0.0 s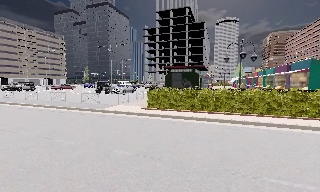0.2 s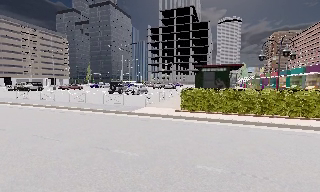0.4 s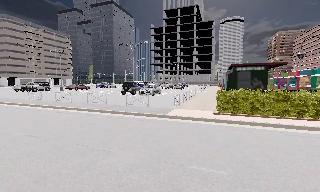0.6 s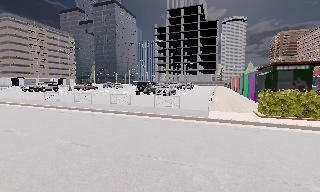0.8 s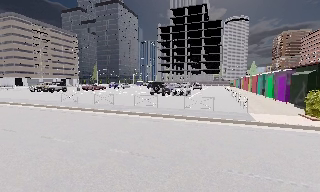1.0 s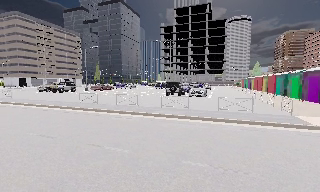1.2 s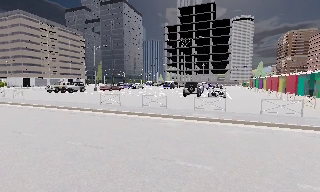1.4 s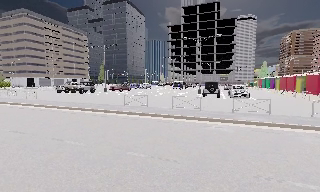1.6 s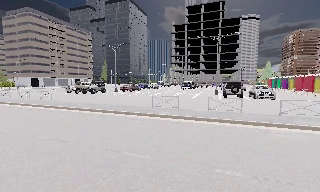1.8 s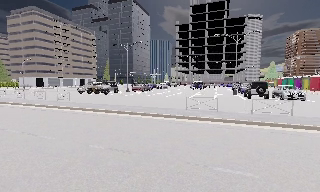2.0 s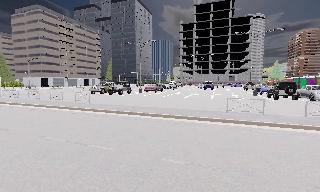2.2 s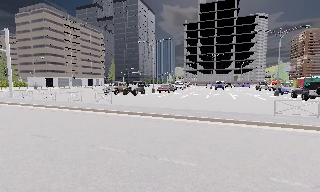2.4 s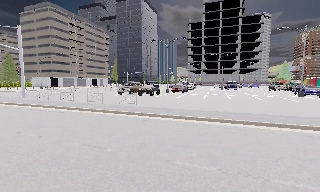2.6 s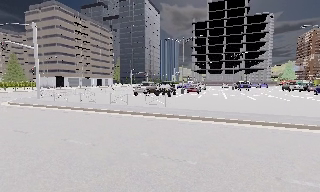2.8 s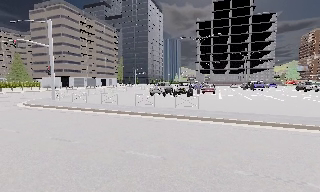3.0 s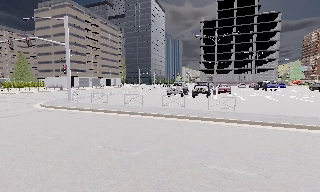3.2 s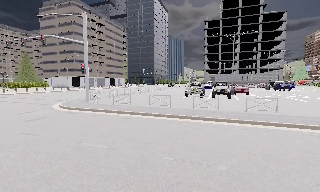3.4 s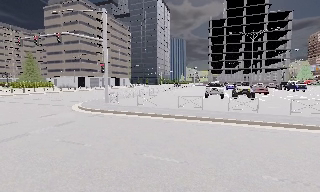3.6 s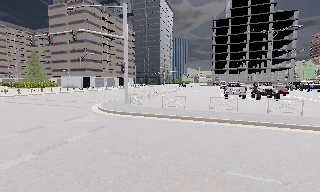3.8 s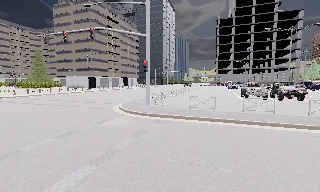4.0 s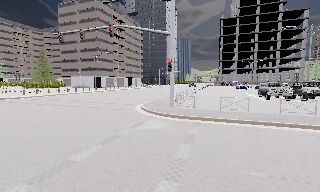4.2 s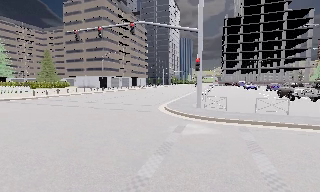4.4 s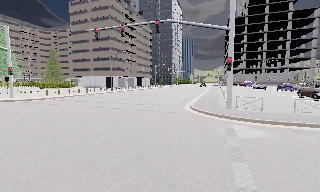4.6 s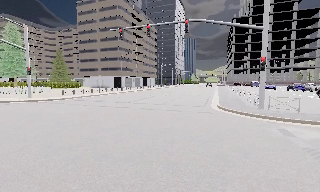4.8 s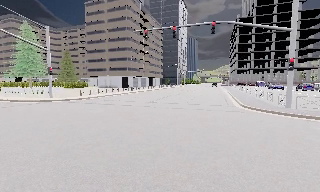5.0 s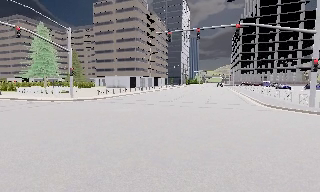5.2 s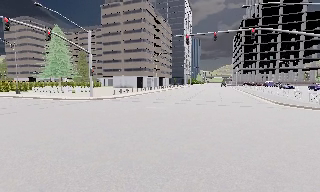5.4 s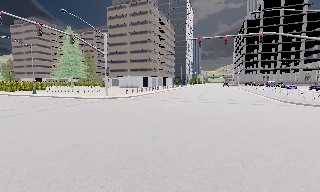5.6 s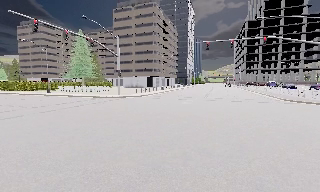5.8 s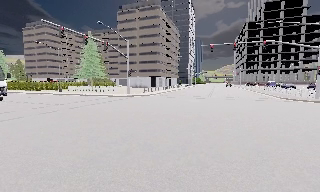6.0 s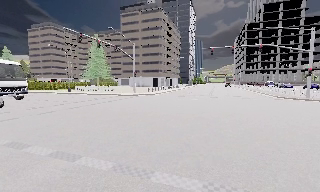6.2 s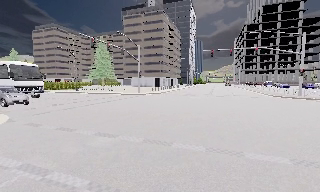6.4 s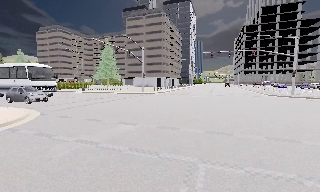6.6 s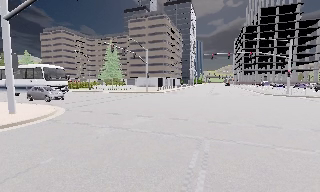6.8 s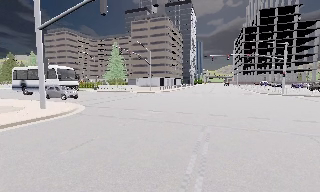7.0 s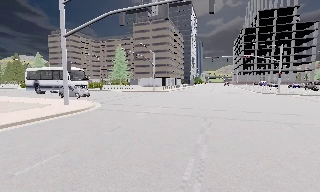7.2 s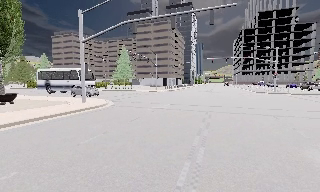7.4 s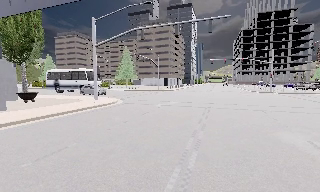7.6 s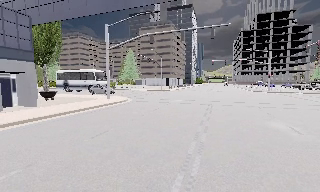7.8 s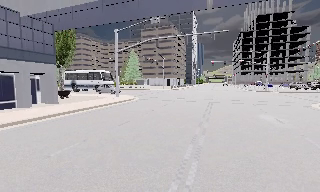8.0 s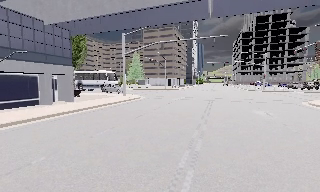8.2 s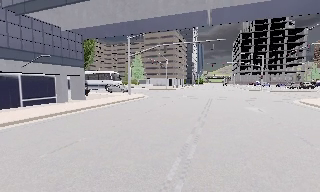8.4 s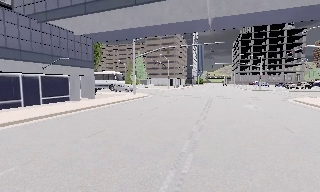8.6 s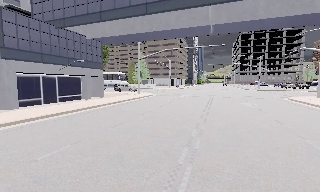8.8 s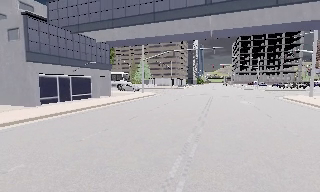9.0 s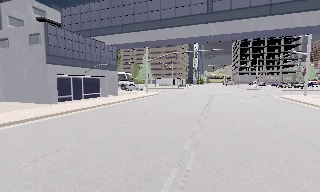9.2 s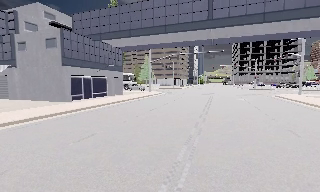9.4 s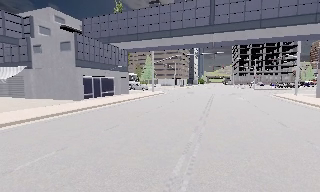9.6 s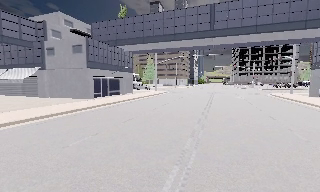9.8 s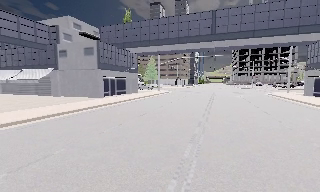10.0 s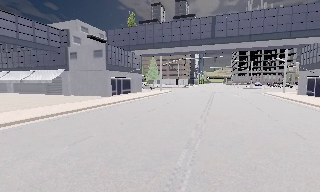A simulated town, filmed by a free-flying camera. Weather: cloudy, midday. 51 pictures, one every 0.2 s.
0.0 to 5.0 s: The camera travels to its left, about 55 m, so close, fixed things drift to the right.
5.0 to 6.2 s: The camera travels backward and to its left, about 11 m, so what stands in front gets smaller.
6.2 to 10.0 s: The camera travels backward, about 30 m, so what stands in front gets smaller.
The film runs forward here.
